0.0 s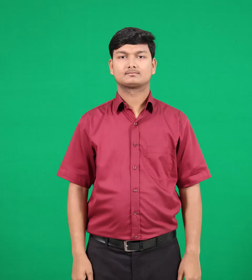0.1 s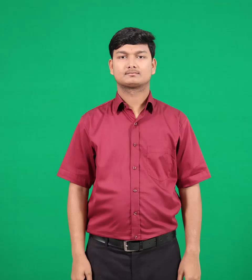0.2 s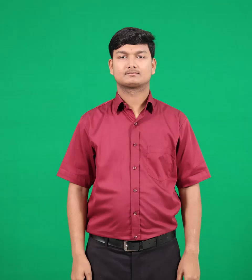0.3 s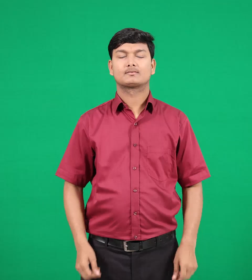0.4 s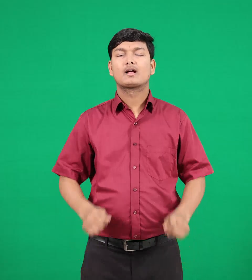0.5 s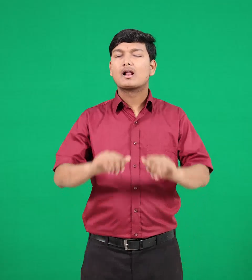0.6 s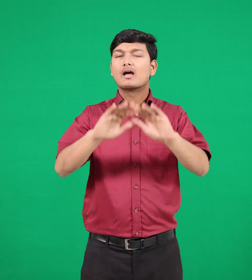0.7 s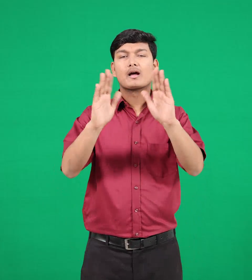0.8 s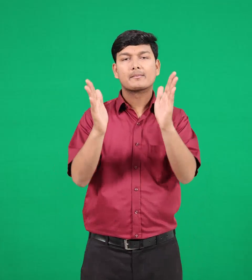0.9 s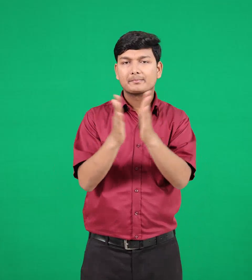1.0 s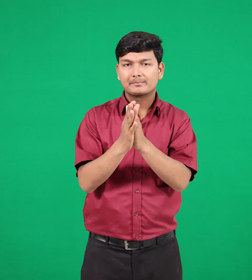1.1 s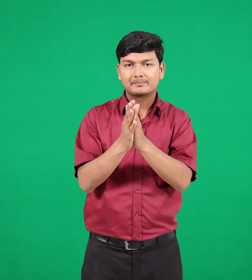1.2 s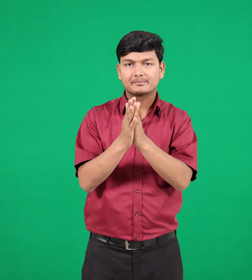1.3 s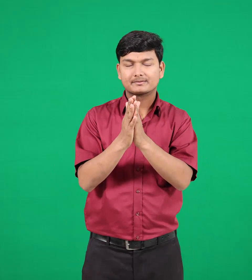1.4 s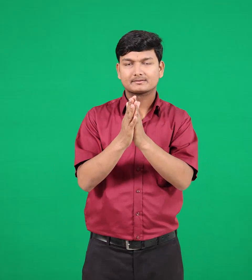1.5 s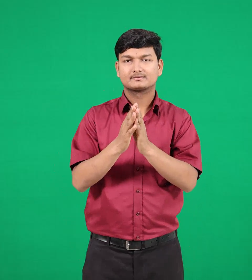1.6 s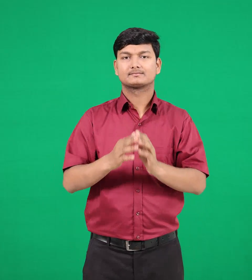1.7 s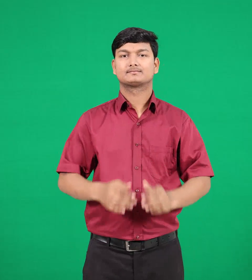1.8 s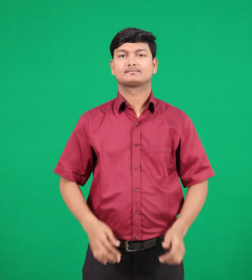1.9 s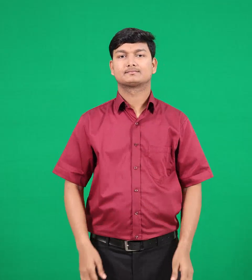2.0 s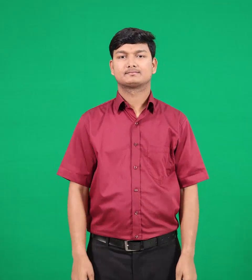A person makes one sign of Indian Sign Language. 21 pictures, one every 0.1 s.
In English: total
